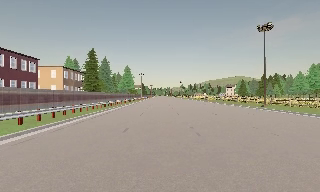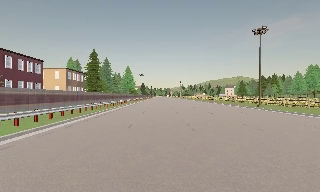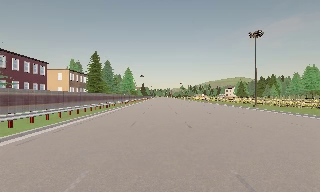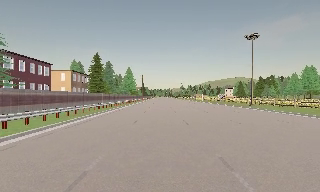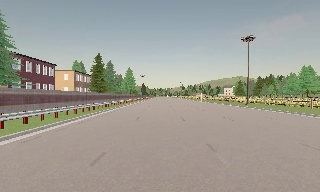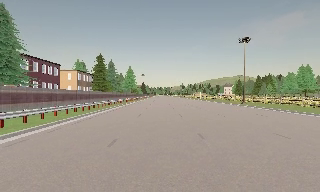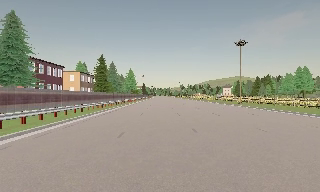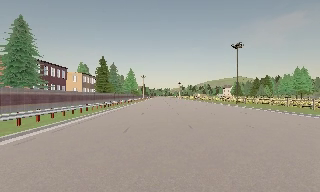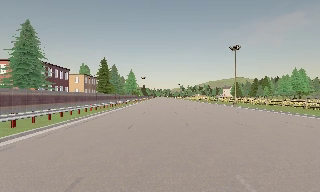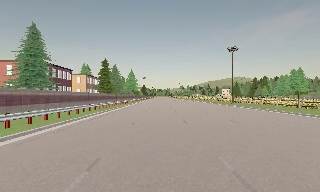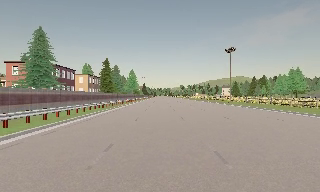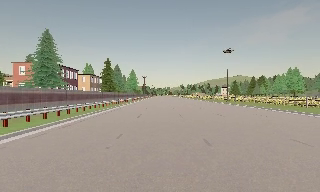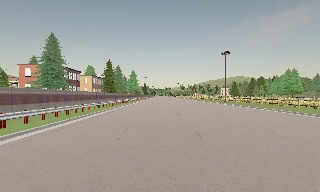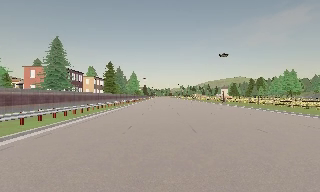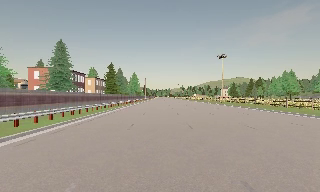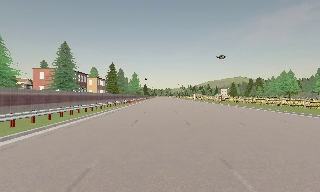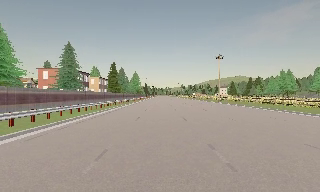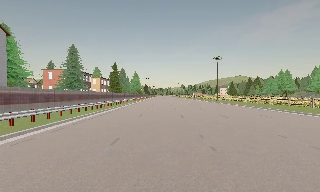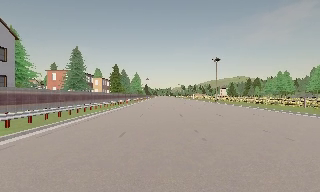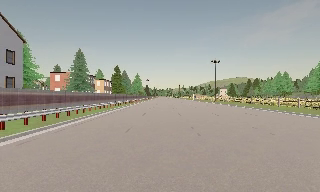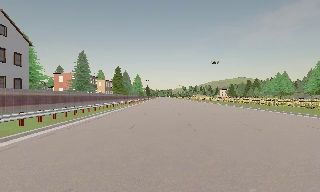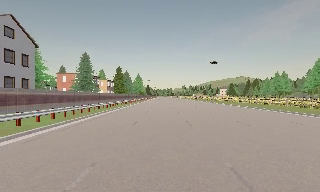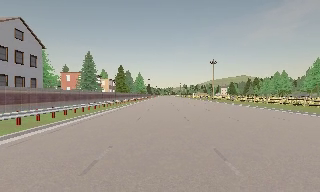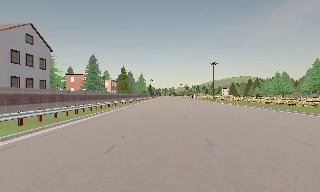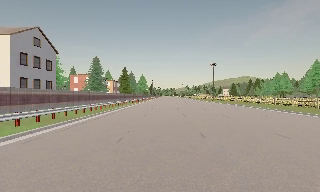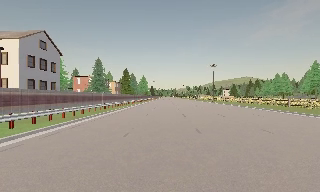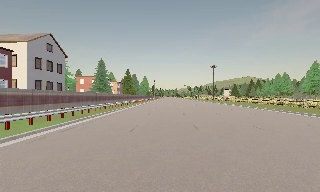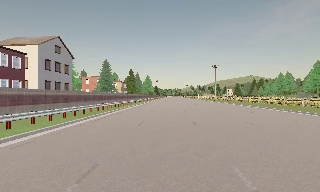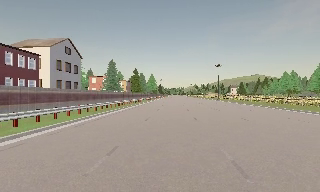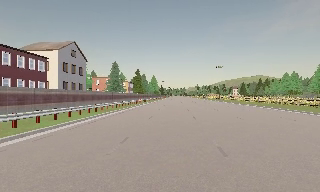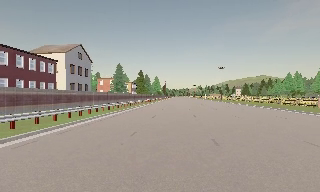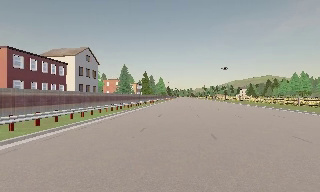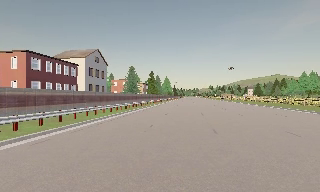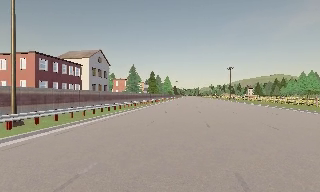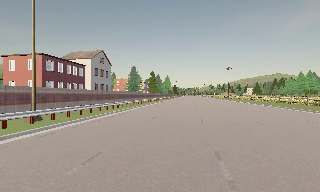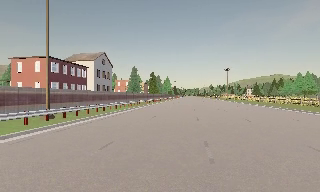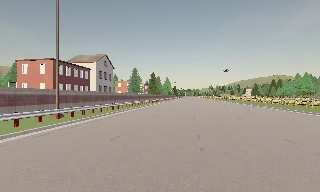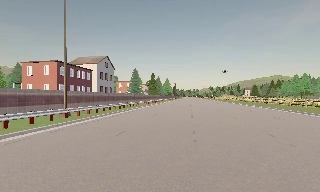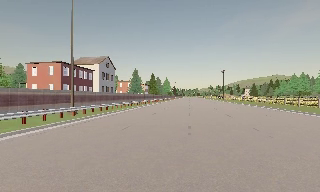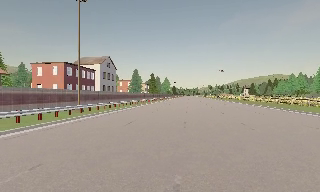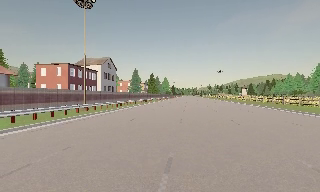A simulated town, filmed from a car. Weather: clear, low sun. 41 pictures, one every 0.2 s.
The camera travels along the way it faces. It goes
backward.
0.0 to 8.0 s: The camera swings to its left by about 10 degrees, and the scene slides to the right. It travels backward, about 45 m, so what stands in front gets smaller.
The film runs backward here.
